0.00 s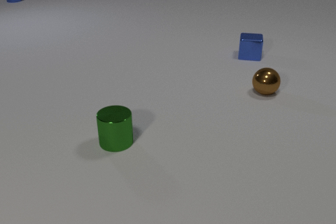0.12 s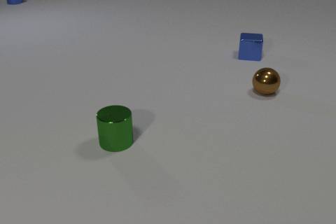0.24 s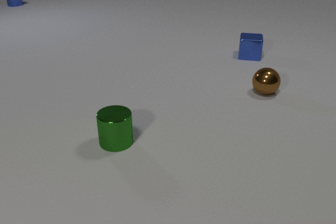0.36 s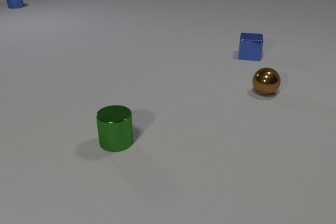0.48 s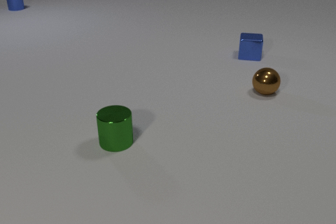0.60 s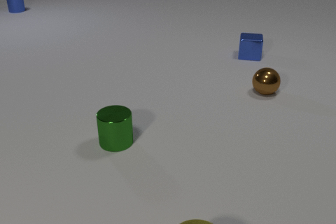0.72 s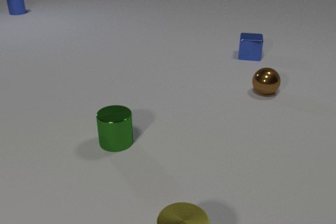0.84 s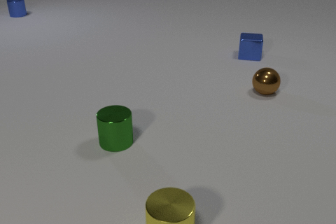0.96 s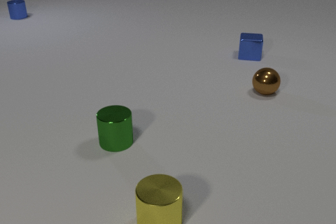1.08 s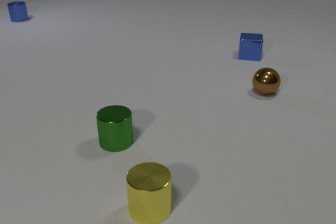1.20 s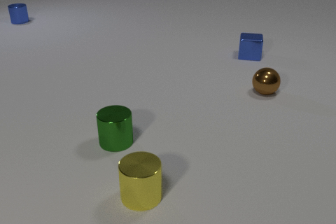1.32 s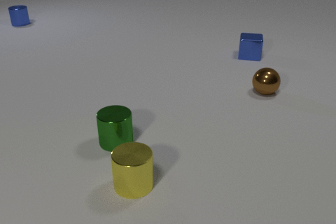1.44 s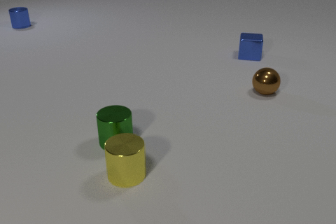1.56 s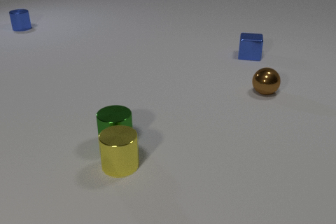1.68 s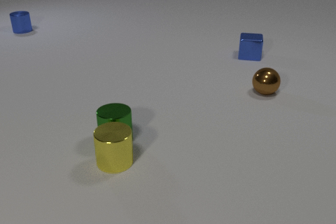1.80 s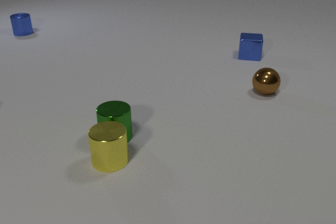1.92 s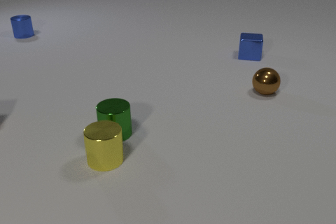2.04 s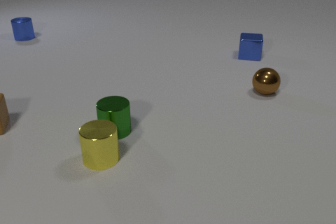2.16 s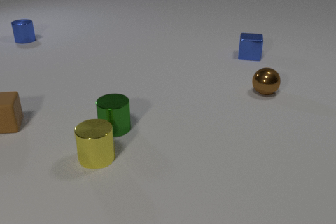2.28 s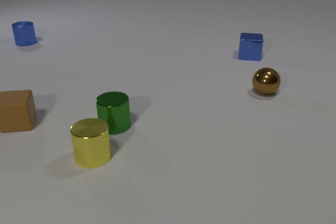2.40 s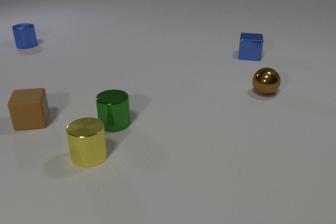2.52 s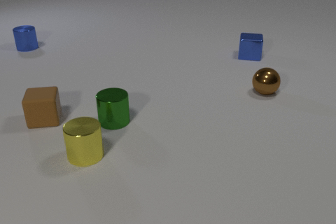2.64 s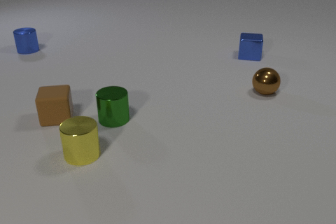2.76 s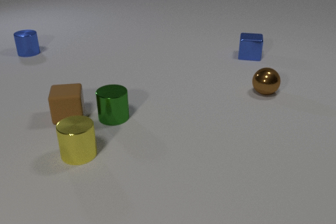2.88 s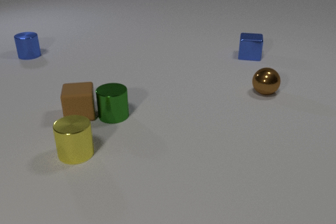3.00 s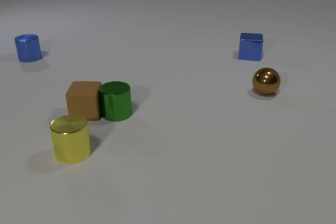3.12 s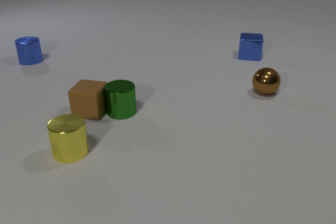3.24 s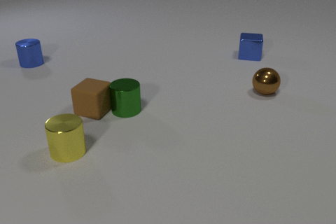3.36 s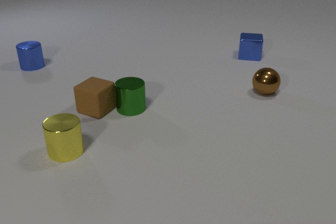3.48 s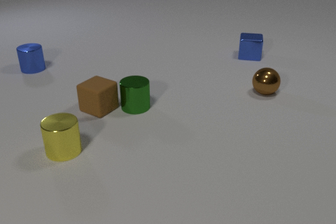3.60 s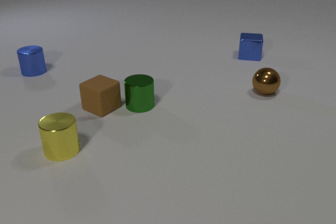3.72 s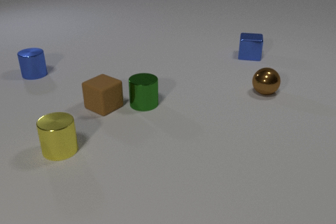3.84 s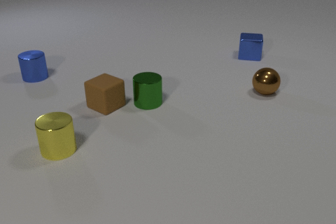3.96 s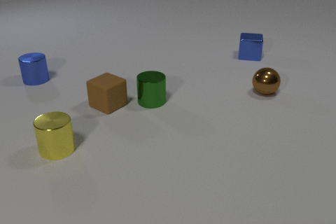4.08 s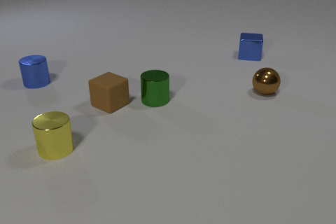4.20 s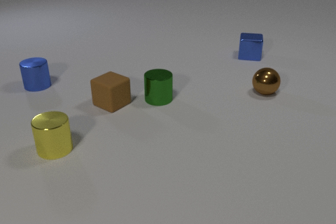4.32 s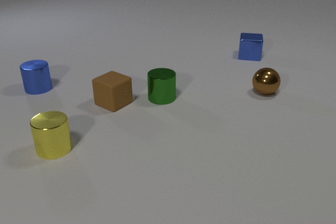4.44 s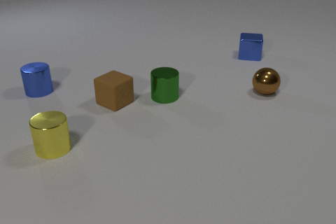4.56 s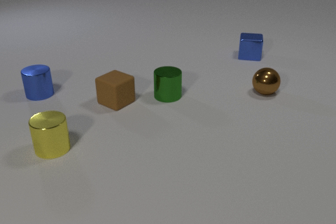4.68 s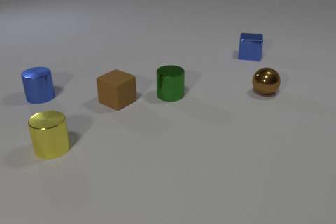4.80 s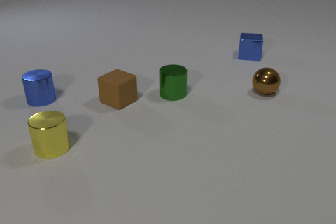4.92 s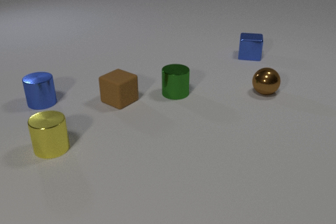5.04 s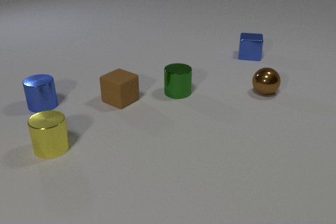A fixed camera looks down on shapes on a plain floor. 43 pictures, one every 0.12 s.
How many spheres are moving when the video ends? 0.
What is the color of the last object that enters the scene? brown.
What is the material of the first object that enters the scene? metal.
0.00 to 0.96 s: The yellow metal cylinder comes in at the bottom edge, slides away from the camera and to the left. The blue metal cylinder slides toward the camera.
0.96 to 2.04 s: The yellow metal cylinder slides away from the camera and to the left. The green metal cylinder slides away from the camera. The blue metal cylinder slides toward the camera. The brown rubber cube comes in at the left edge, slides to the right. The yellow metal cylinder and the green metal cylinder collide.
2.04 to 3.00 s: The yellow metal cylinder slides to the left and away from the camera. The green metal cylinder slides away from the camera. The blue metal cylinder slides toward the camera. The brown rubber cube slides to the right. The green metal cylinder and the brown rubber cube collide.
3.00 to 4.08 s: The yellow metal cylinder slides to the left and away from the camera. The green metal cylinder slides to the right and away from the camera. The blue metal cylinder slides toward the camera. The brown rubber cube slides to the right and away from the camera, spins so that its near face slides to the left, clockwise seen from above.
4.08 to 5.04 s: The green metal cylinder slides to the right and away from the camera. The blue metal cylinder slides toward the camera. The brown rubber cube slides to the right and away from the camera.
